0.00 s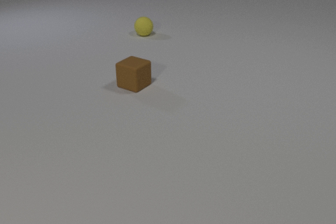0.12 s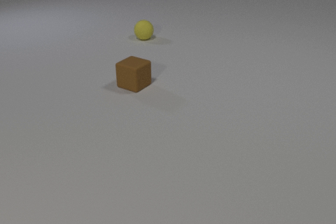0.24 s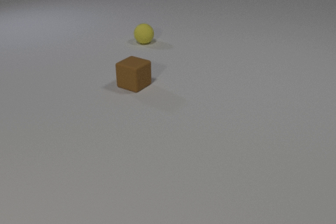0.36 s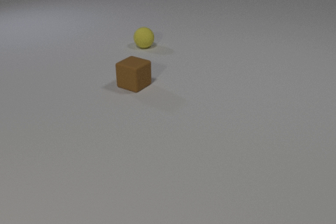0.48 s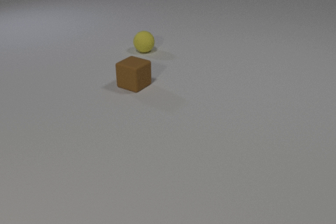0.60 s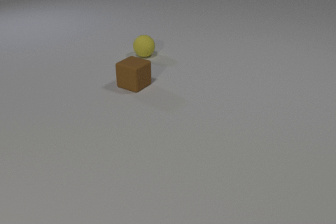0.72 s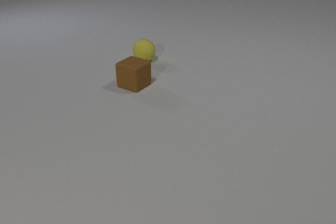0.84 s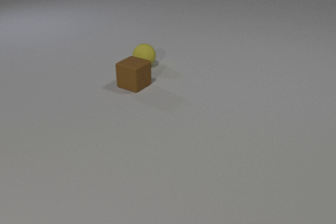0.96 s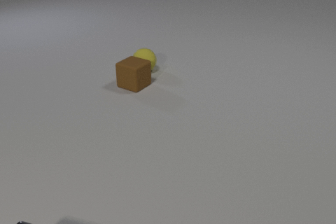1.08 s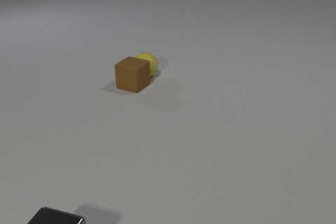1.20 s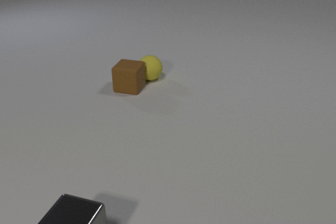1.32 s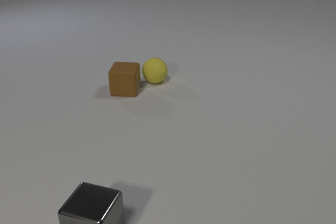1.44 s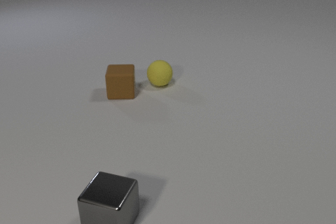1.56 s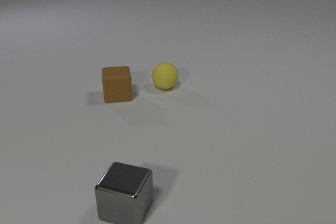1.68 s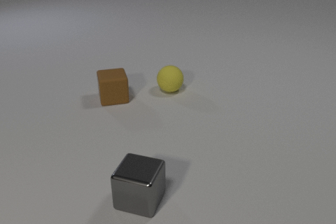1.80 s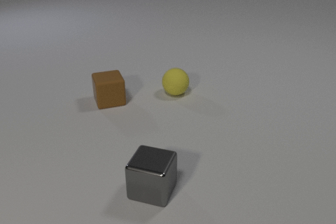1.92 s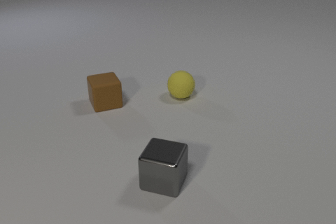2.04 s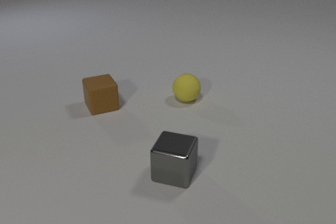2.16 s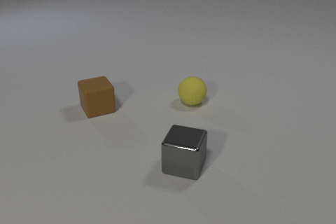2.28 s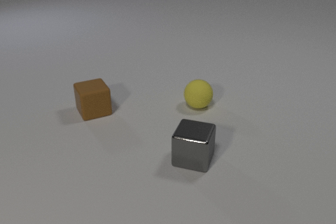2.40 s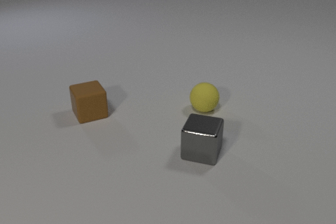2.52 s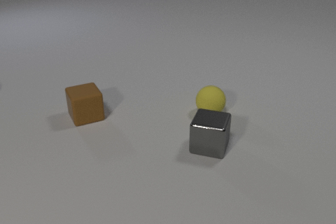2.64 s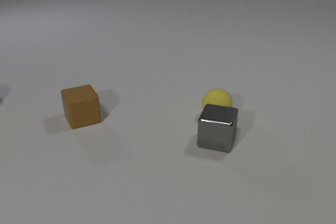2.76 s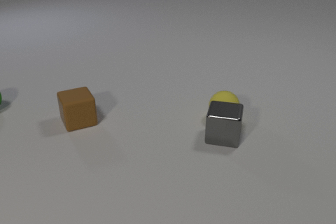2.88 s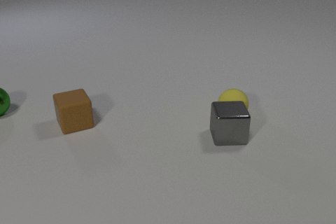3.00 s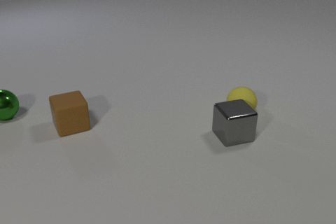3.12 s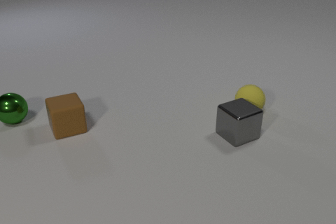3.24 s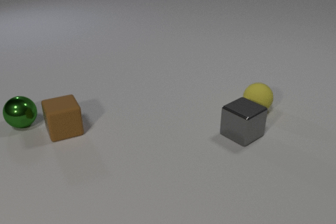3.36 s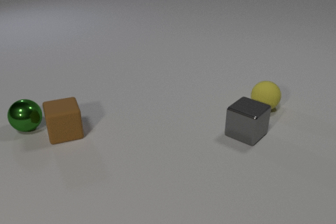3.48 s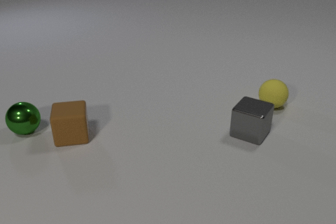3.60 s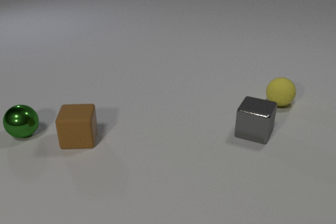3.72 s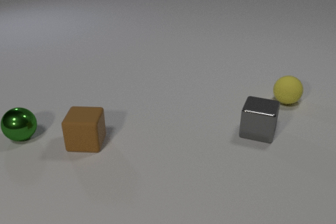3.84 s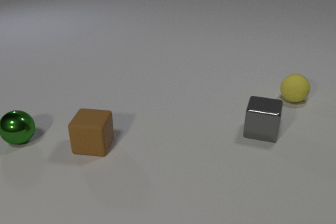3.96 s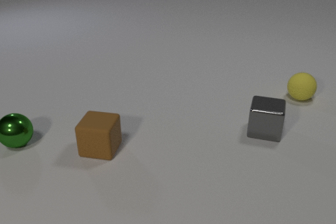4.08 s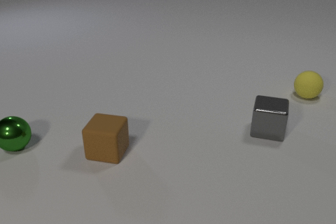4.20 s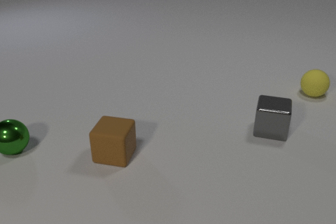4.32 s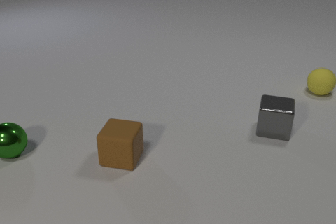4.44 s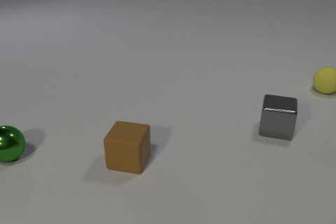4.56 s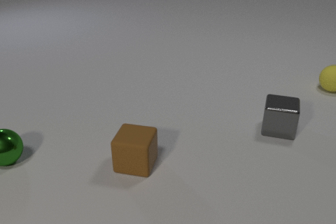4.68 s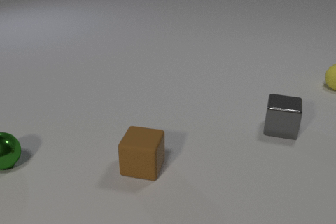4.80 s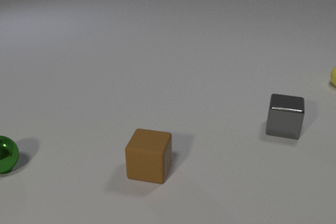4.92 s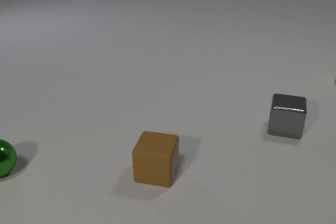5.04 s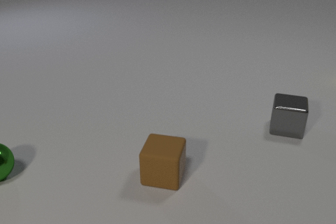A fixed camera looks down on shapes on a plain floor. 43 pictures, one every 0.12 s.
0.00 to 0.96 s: The yellow rubber sphere rolls toward the camera.
0.96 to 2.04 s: The yellow rubber sphere rolls toward the camera and to the right. The brown rubber cube slides toward the camera and to the left, spins so that its near face slides to the right, counterclockwise seen from above. The gray metal cube slides to the right and away from the camera. The yellow rubber sphere and the brown rubber cube collide.
2.04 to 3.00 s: The yellow rubber sphere rolls to the right and toward the camera. The brown rubber cube slides toward the camera and to the left. The green metal sphere comes in at the left edge, rolls toward the camera and to the right. The gray metal cube slides away from the camera and to the right, spins so that its near face slides to the right, counterclockwise seen from above. The yellow rubber sphere and the gray metal cube collide.
3.00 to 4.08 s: The yellow rubber sphere rolls to the right and away from the camera. The brown rubber cube slides toward the camera and to the right, spins clockwise seen from above by about 45 degrees, its near face sliding to the left. The green metal sphere rolls toward the camera. The gray metal cube slides to the right and away from the camera, spins counterclockwise seen from above by about 60 degrees, its near face sliding to the right. The brown rubber cube and the green metal sphere collide.
4.08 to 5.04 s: The yellow rubber sphere rolls away from the camera and to the right, leaves at the right edge. The brown rubber cube slides to the right and toward the camera. The green metal sphere rolls toward the camera and to the left. The gray metal cube slides to the right and away from the camera.
Are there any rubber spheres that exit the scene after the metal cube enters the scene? yes.
What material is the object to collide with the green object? rubber.
How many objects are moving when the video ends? 3.
